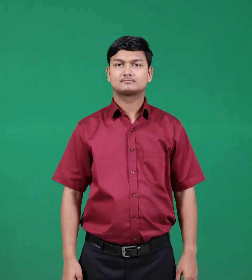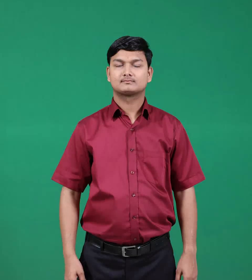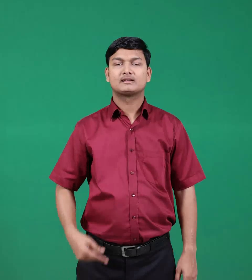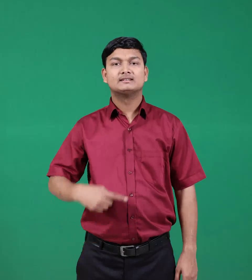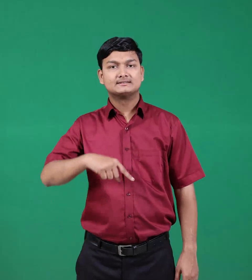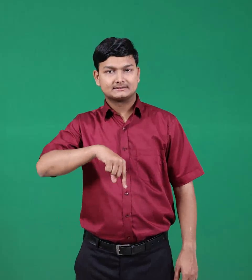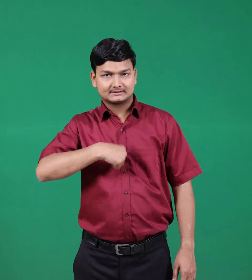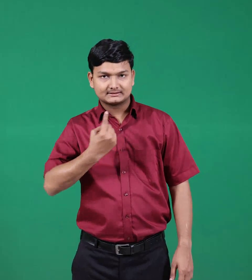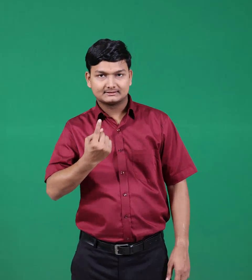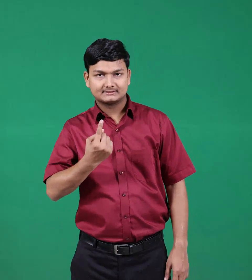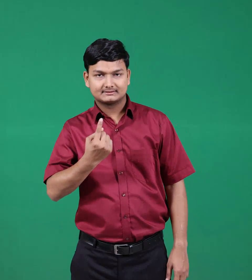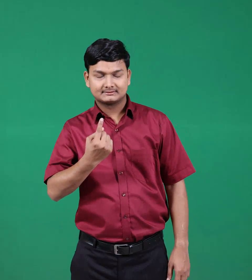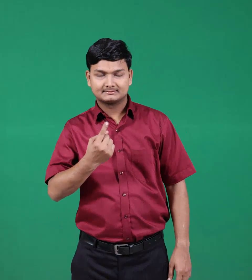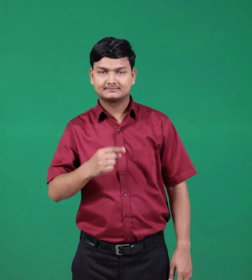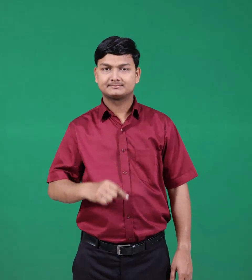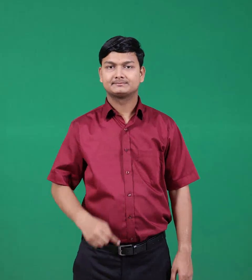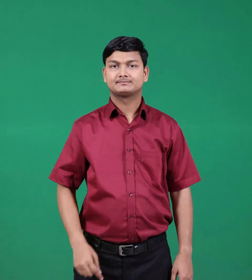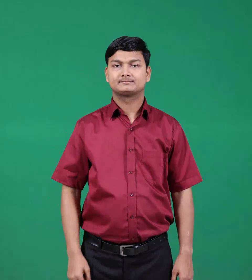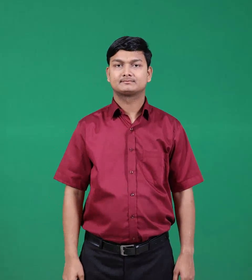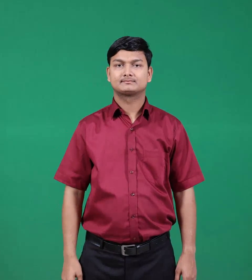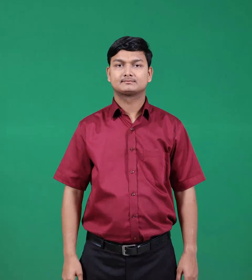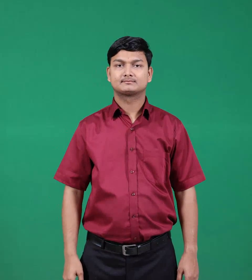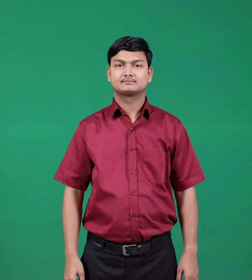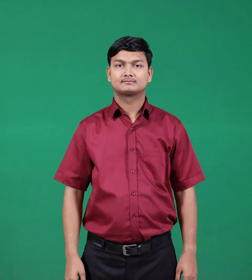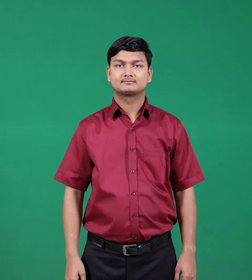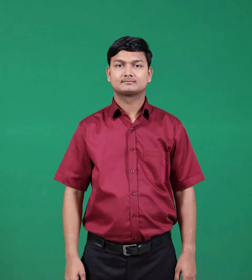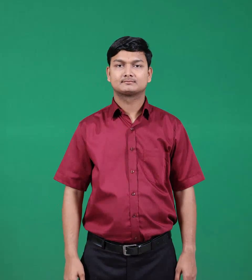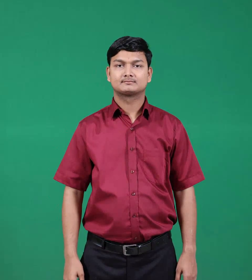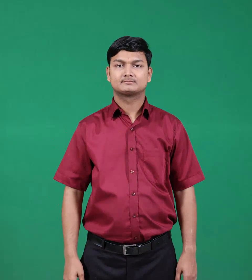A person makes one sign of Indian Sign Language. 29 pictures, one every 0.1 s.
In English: myself
